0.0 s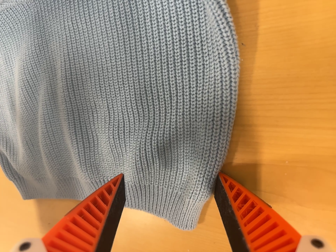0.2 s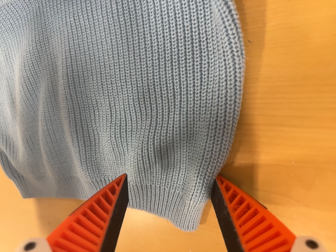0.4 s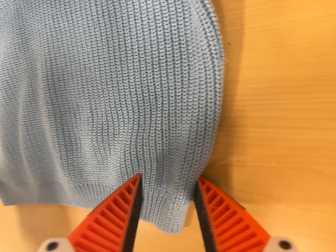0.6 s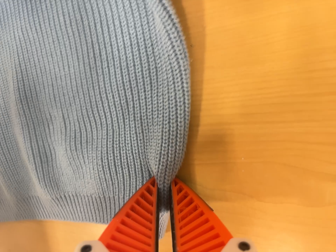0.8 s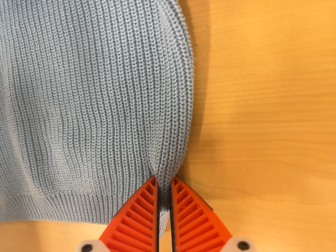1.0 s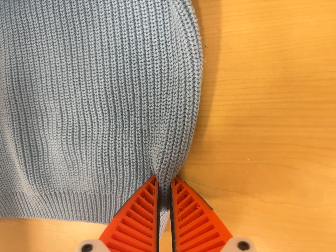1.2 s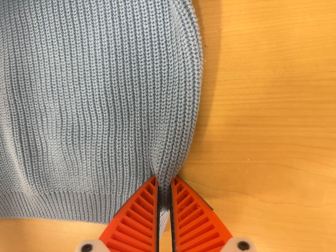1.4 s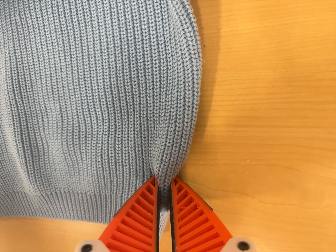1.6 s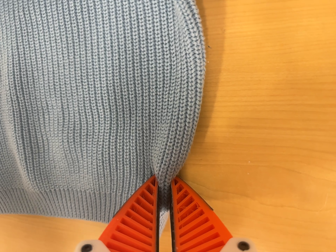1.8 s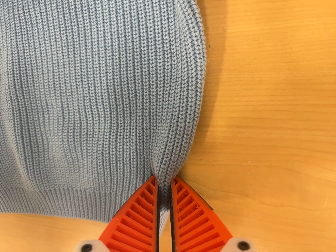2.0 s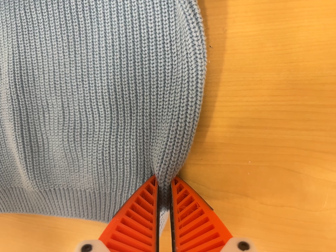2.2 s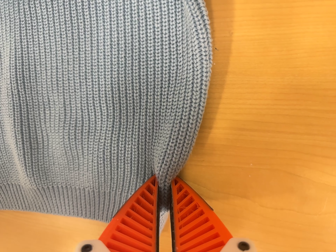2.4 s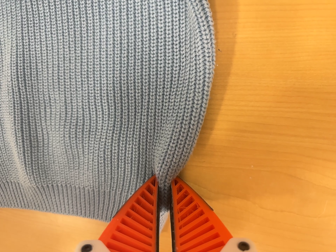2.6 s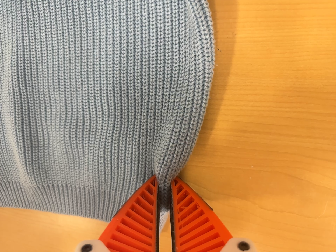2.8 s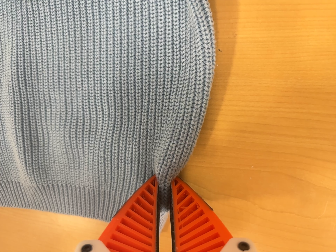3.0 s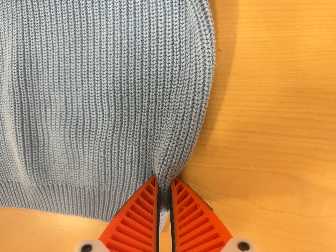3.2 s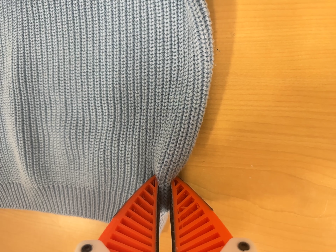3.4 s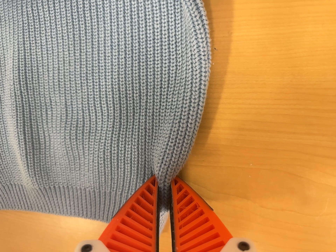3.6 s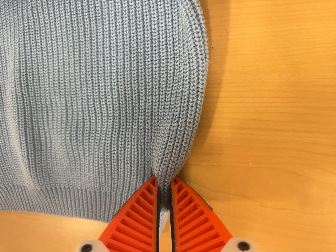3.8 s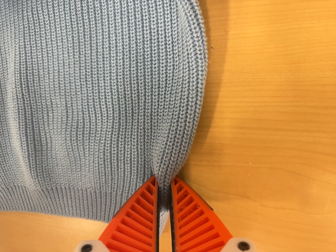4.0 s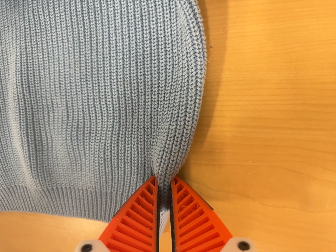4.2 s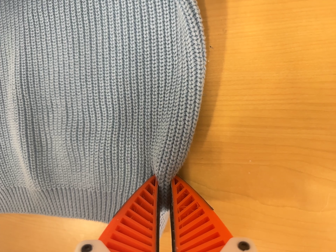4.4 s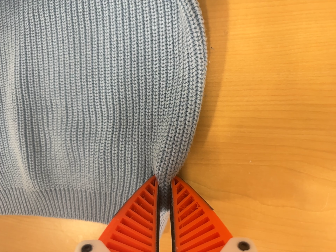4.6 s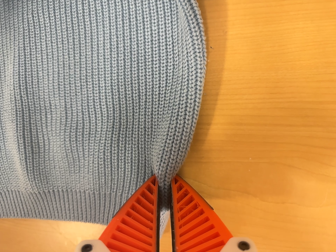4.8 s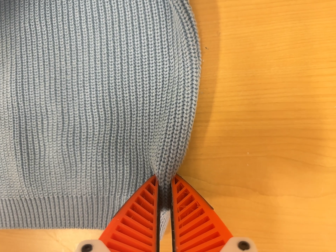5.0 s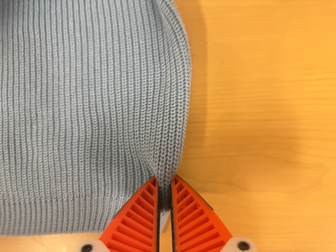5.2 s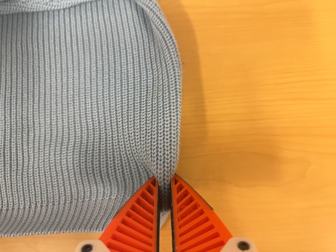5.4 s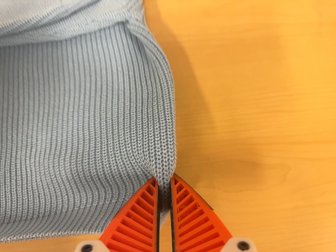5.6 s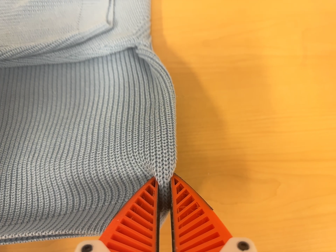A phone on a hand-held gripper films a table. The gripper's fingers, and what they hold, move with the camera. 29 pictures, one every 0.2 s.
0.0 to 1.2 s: The camera pans to its right by about 15 degrees.
1.2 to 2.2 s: The camera shifts only a little, or ends up much as it began.
2.2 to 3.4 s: The camera keeps its place and its aim.
3.4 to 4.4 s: The camera shifts only a little, or ends up much as it began.
4.4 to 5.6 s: The camera pans to its right by about 15 degrees. It travels backward and toward the bottom of its view, about 10 cm, so what stands in front gets smaller. Its aim tips toward the top of its view by about 25 degrees, and the scene shifts downward.
The film runs forward here.
